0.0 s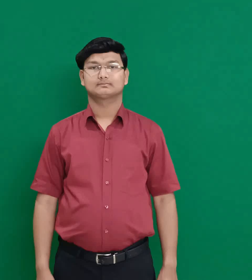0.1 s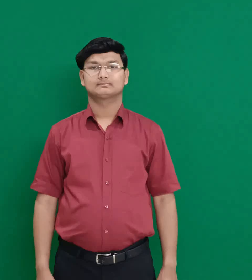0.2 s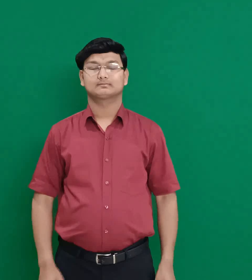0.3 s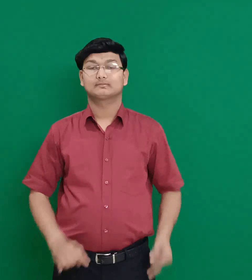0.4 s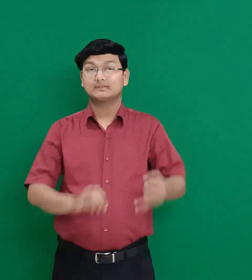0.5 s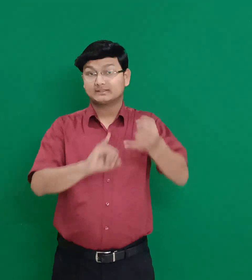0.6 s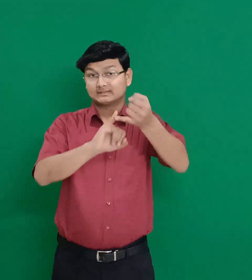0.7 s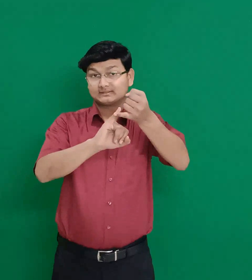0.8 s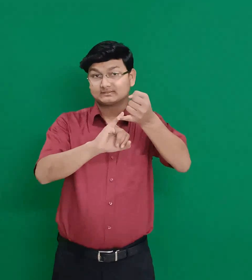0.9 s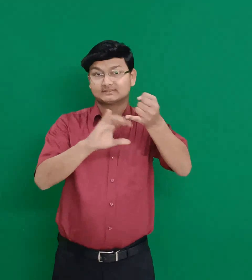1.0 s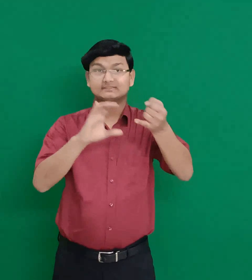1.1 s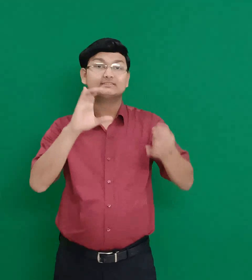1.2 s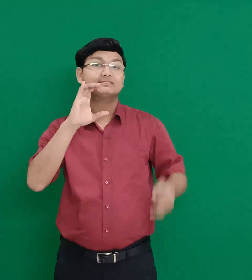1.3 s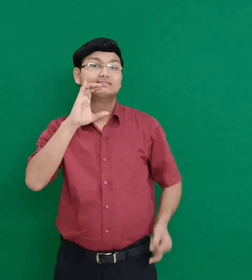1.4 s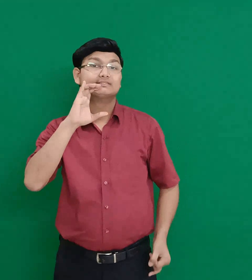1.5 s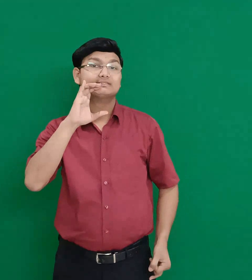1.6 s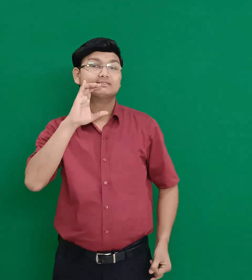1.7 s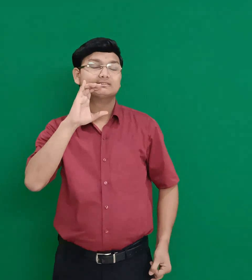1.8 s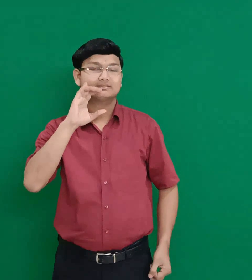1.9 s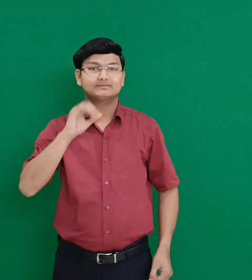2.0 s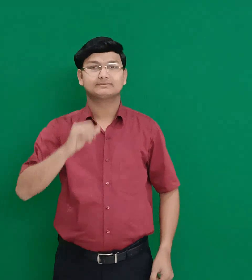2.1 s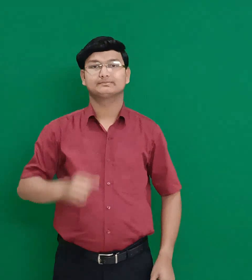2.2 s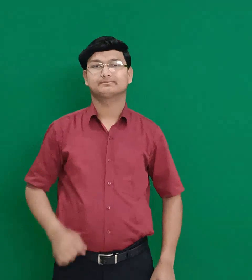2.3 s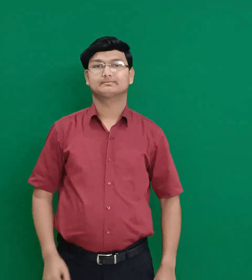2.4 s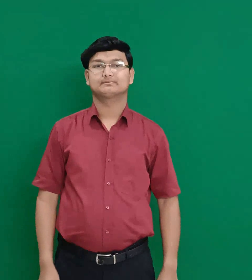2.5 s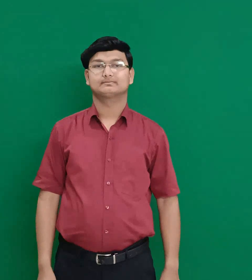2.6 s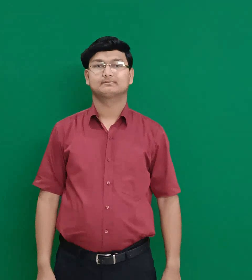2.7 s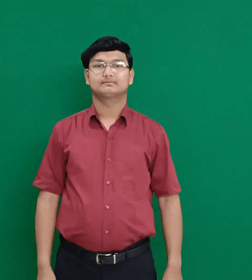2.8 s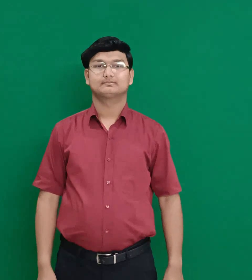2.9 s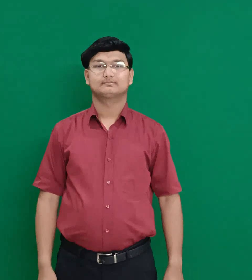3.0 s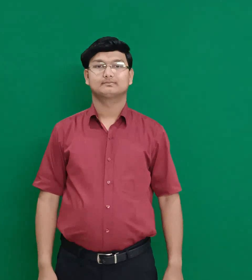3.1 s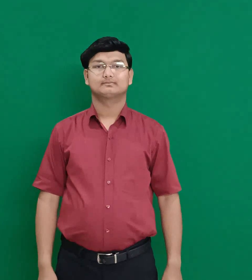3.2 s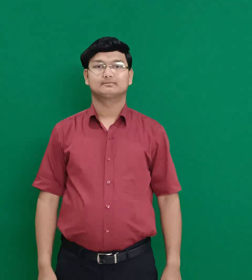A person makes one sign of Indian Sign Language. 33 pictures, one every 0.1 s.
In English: secundus
